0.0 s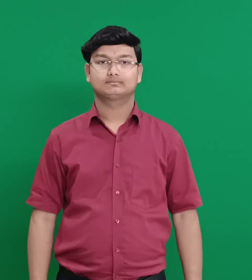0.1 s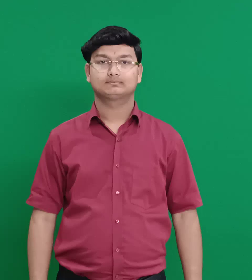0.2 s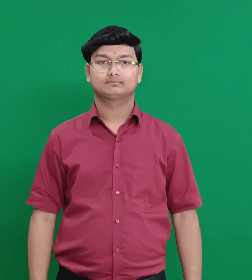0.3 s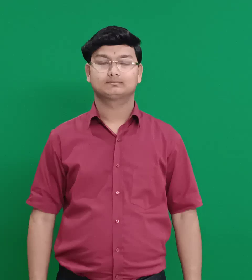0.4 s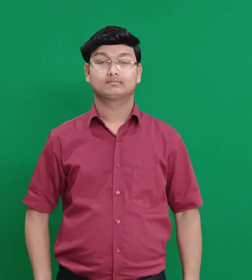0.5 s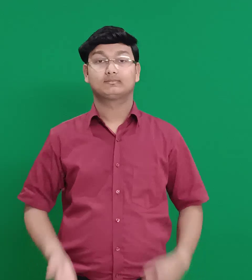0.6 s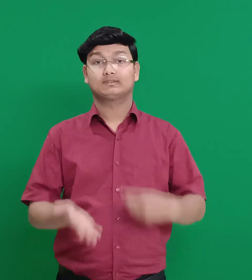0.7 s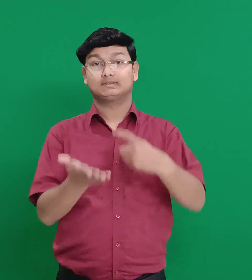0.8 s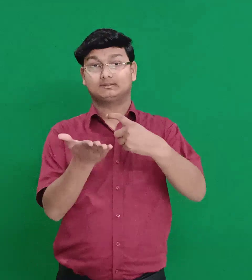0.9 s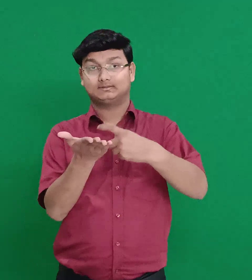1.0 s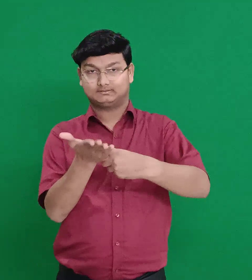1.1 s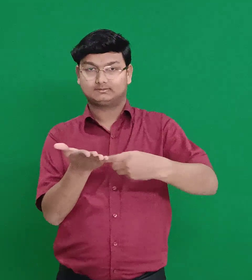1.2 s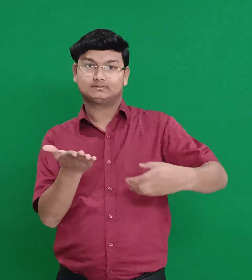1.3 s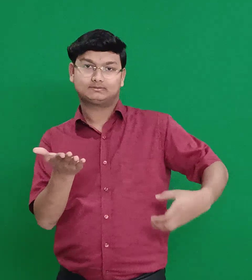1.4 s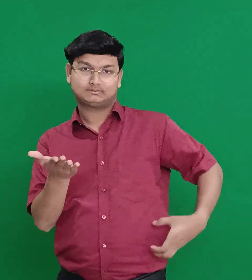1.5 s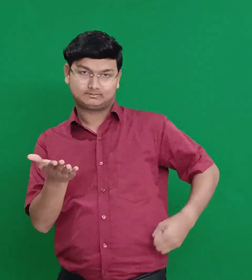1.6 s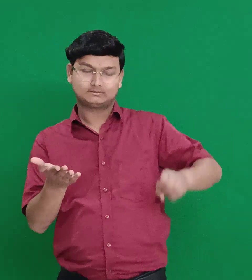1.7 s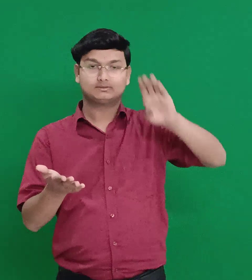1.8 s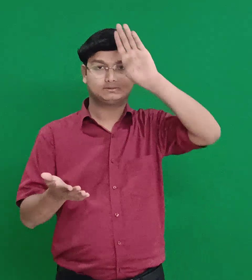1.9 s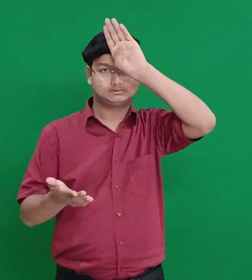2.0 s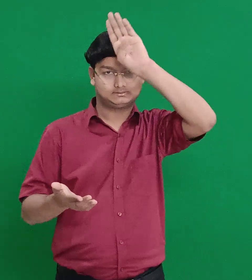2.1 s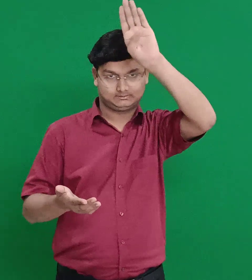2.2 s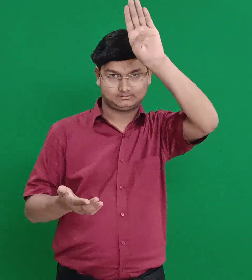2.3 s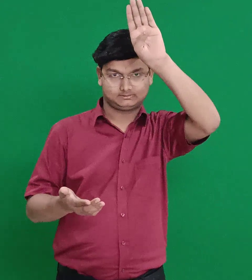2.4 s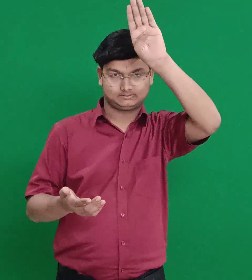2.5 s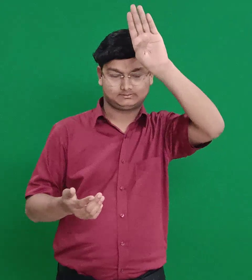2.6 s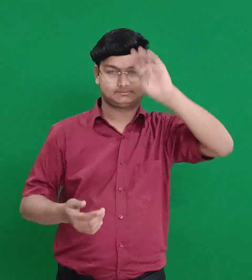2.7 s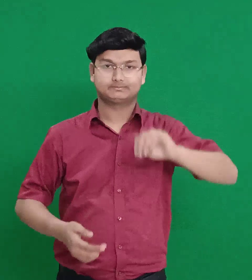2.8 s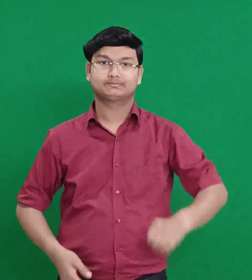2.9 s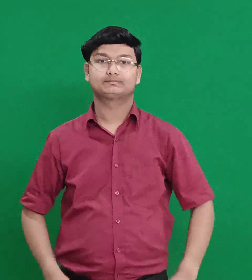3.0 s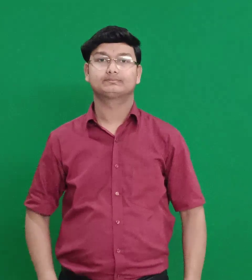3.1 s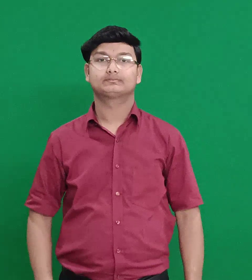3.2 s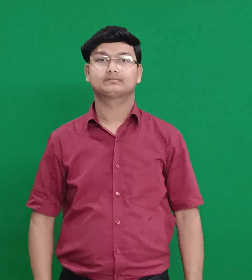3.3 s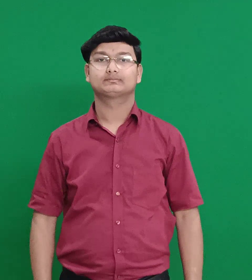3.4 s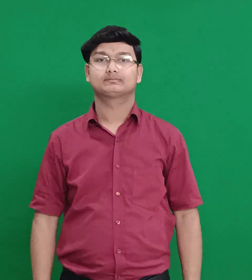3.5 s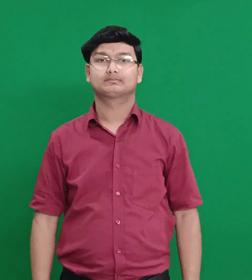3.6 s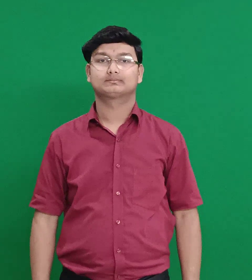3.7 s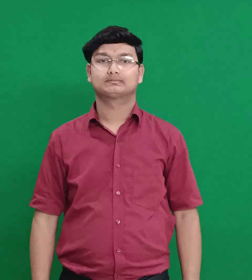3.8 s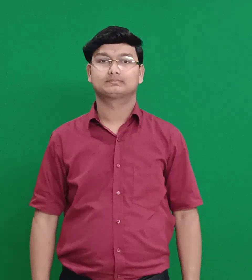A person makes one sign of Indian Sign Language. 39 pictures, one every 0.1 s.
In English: rehoboam
